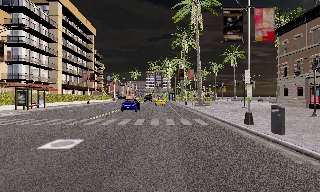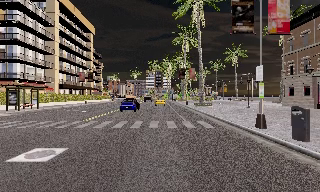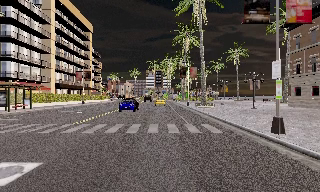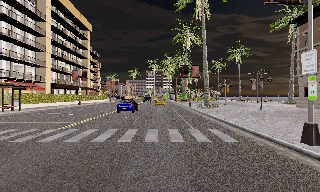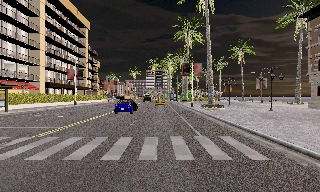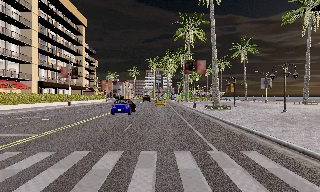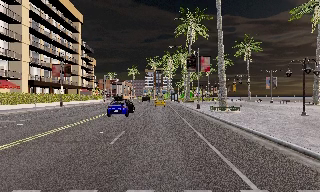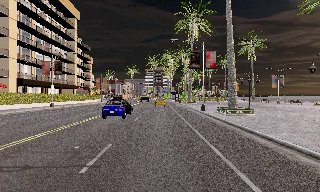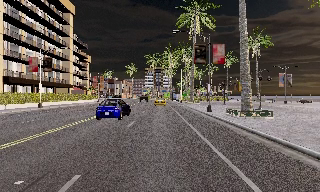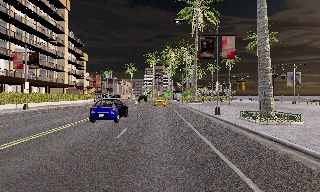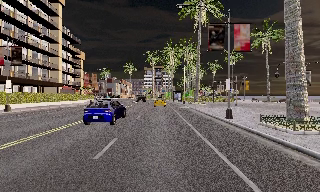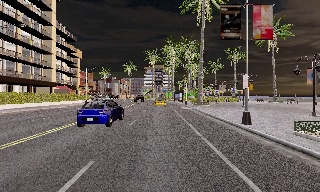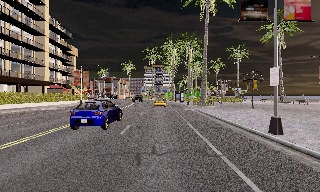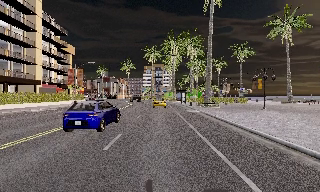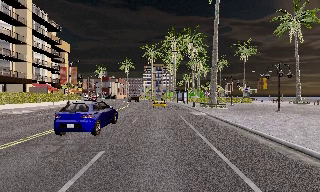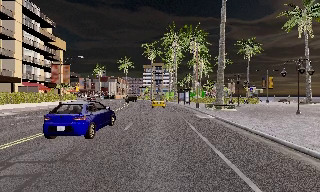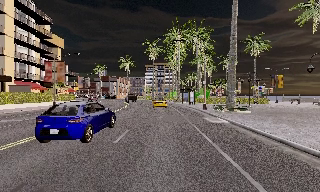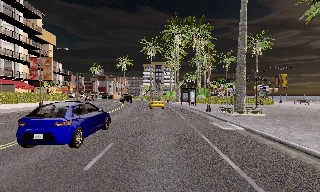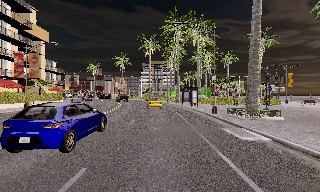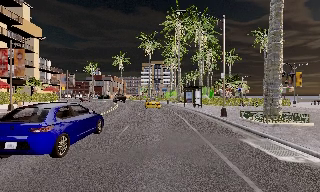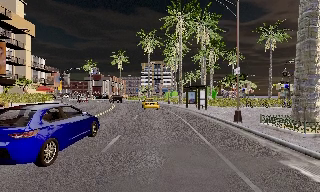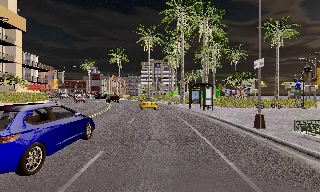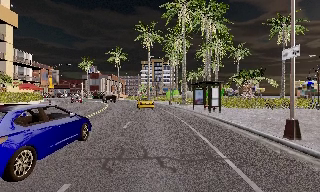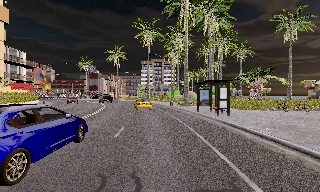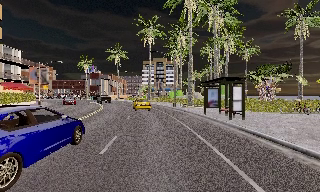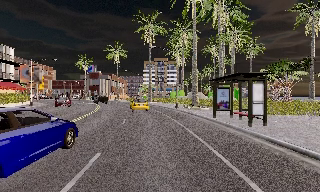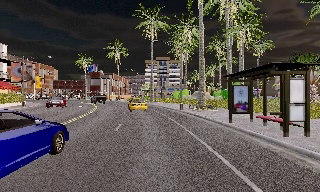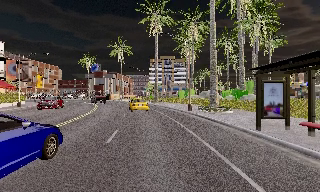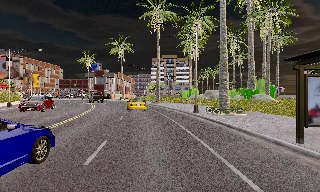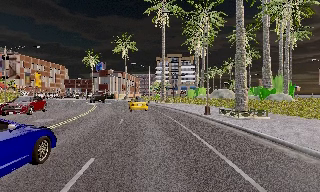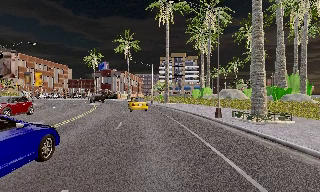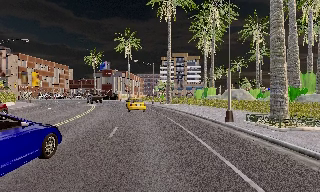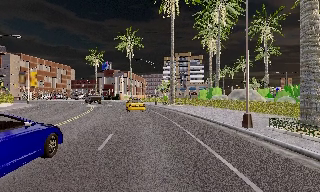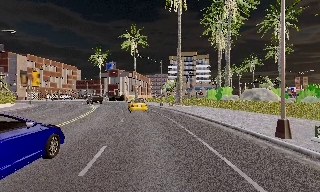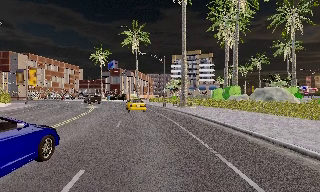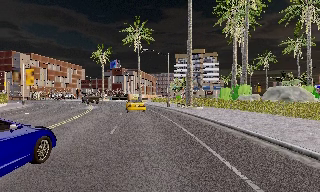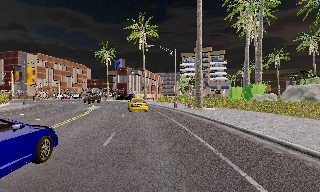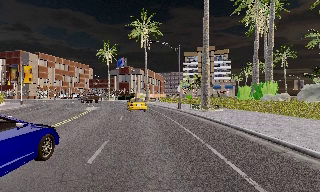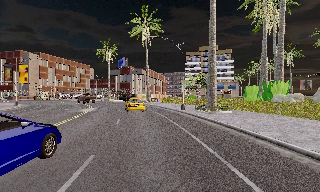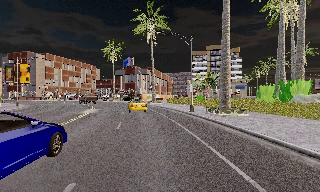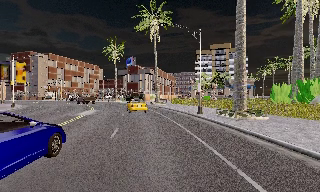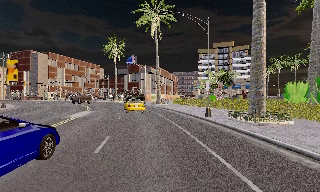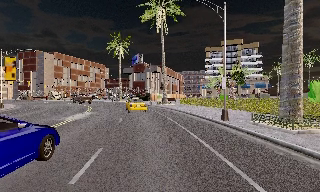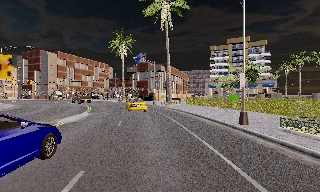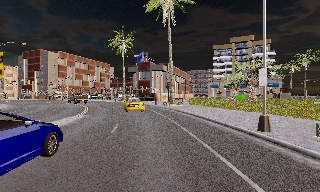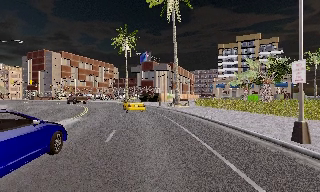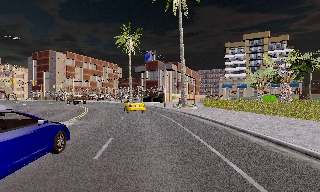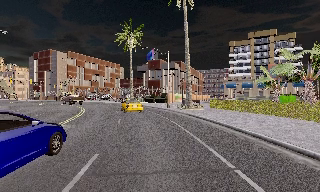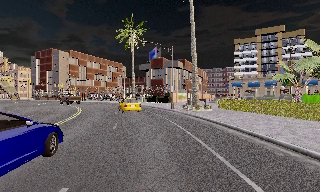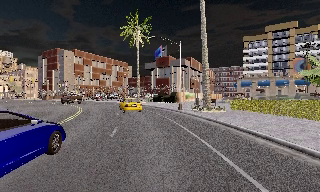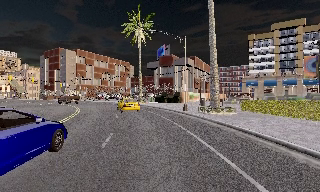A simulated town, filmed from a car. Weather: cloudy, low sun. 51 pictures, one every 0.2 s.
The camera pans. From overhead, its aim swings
counterclockwise.
The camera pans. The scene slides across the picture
to the right.
0.0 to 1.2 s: The camera travels forward, about 9 m, so what stands in front looms larger. It gains speed.
1.2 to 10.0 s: The camera pans to its left, which is counterclockwise from overhead, by about 30 degrees. It travels forward, about 80 m.
The film runs forward here.
